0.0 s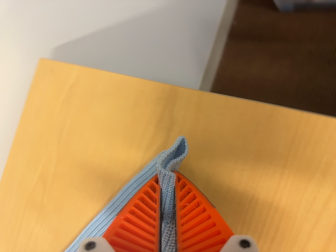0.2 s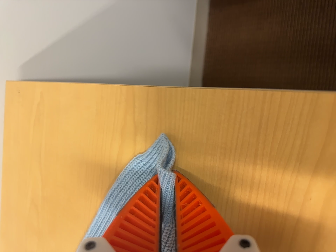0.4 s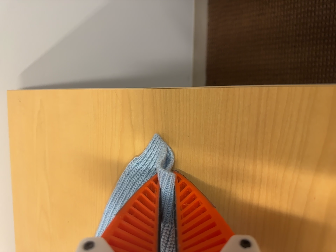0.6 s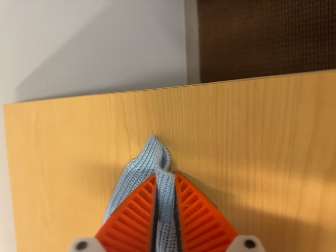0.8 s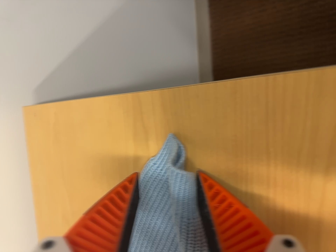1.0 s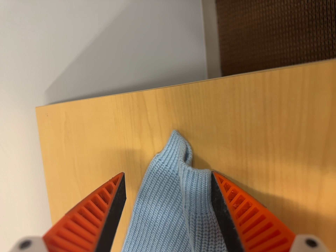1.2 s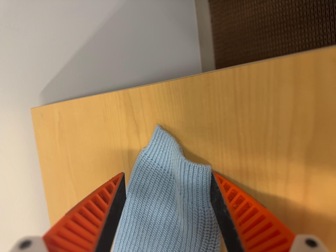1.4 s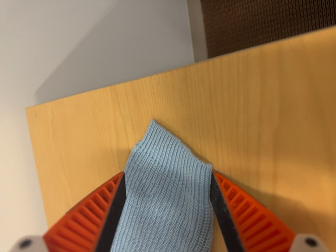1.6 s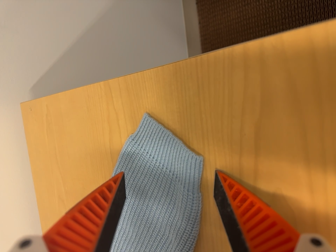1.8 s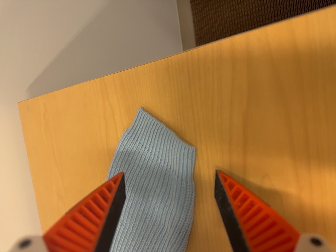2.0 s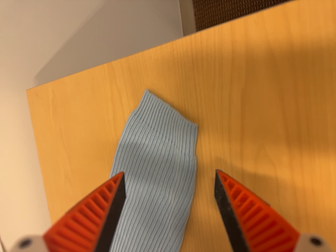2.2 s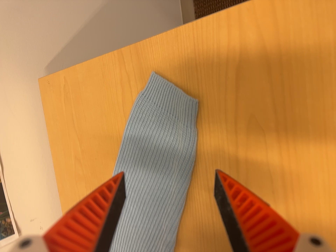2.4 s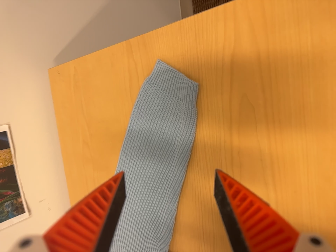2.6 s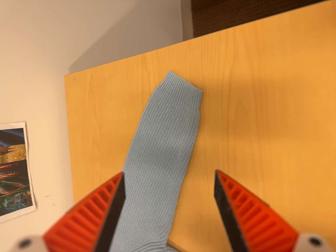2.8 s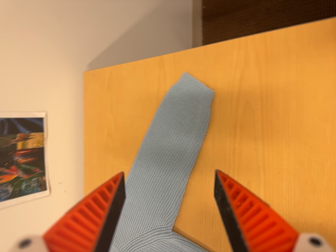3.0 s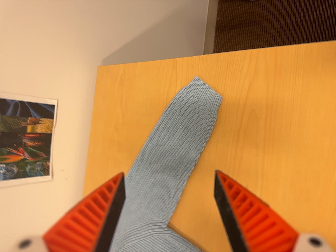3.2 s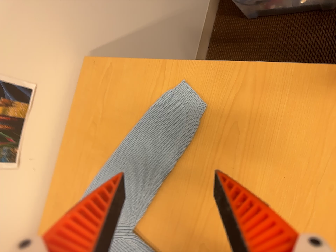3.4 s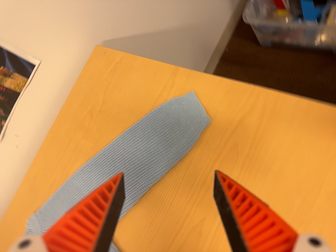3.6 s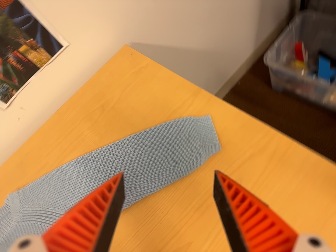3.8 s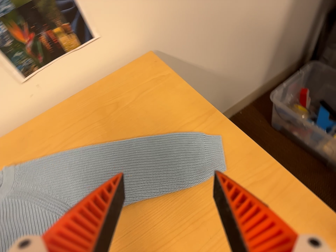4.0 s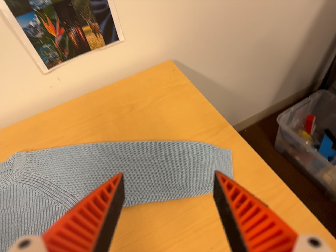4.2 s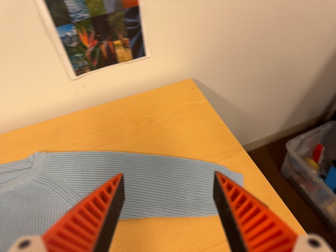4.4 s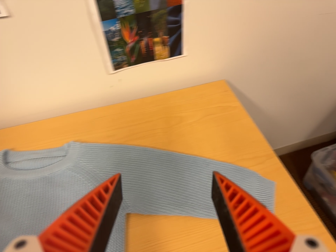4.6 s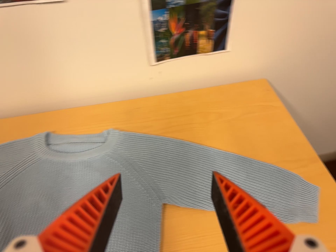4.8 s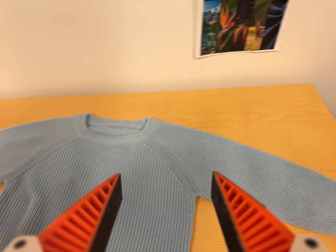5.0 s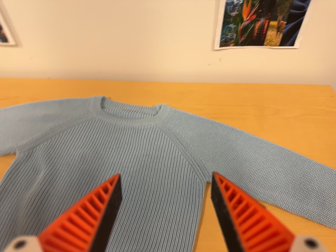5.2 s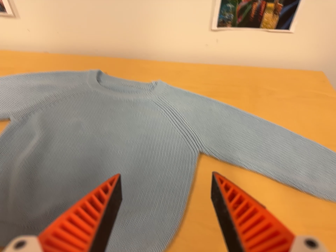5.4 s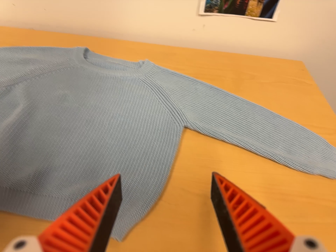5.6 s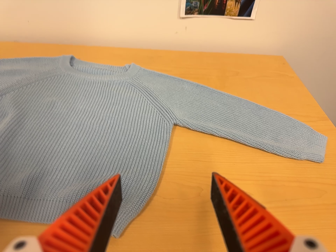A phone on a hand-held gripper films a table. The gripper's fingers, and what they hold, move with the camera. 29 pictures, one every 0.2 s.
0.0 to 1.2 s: The camera pans to its left by about 10 degrees. It travels to its right, about 8 cm. It rolls about its line of sight by about 25 degrees, and the scene rotates counterclockwise.
1.2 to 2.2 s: The camera travels backward and toward the bottom of its view, about 12 cm, so what stands in front gets smaller.
2.2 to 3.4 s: The camera travels backward, toward the bottom of its view and to its left, about 20 cm, so what stands in front gets smaller. Its aim tips toward the top of its view by about 10 degrees. It rolls about its line of sight by about 35 degrees, and the scene rotates clockwise.
3.4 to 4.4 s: The camera travels to its left, about 20 cm, so close, fixed things drift to the right. Its aim tips toward the top of its view by about 10 degrees, and the scene shifts downward. It rolls about its line of sight by about 50 degrees, and the scene rotates clockwise.
4.4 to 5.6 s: The camera travels toward the bottom of its view and to its left, about 26 cm, so close, fixed things drift upward. It rolls about its line of sight by about 15 degrees, and the scene rotates clockwise.
The film runs backward here.
